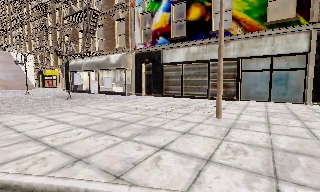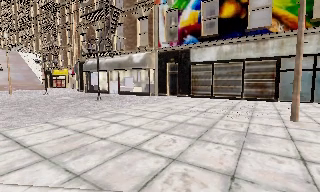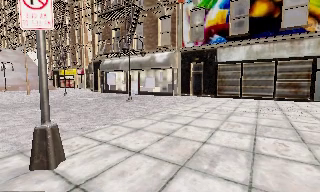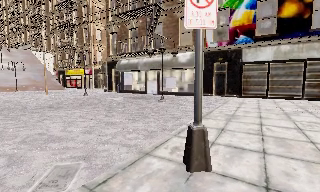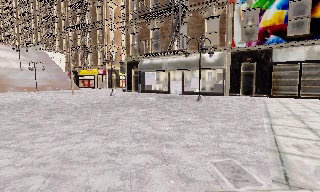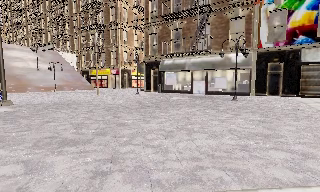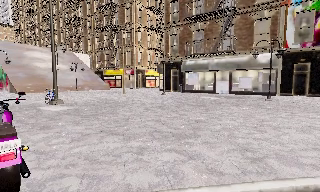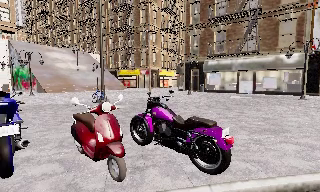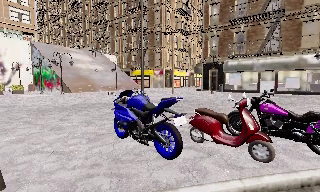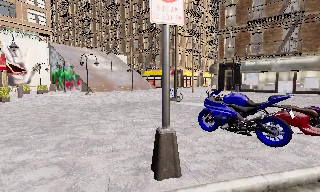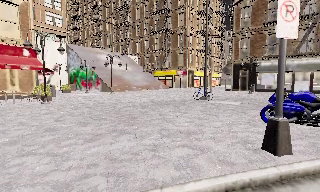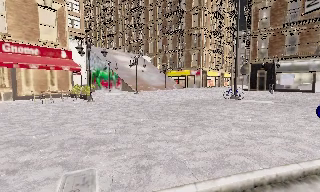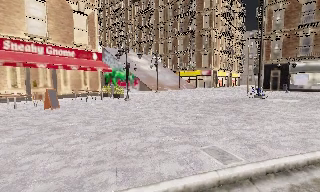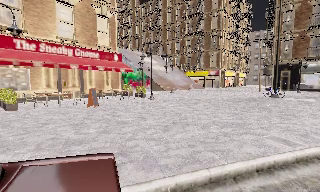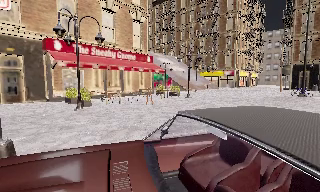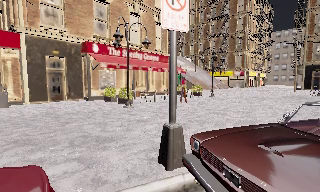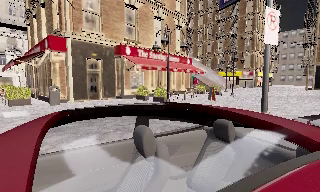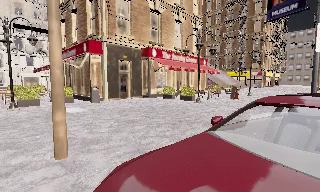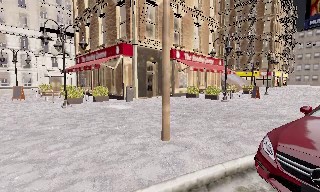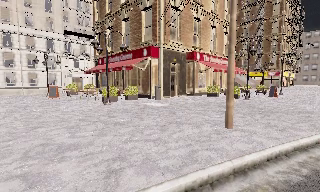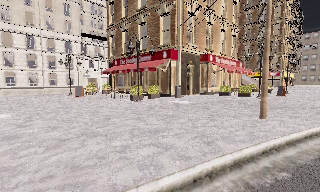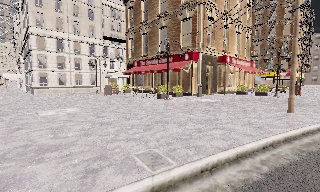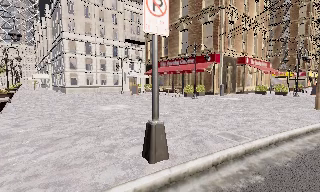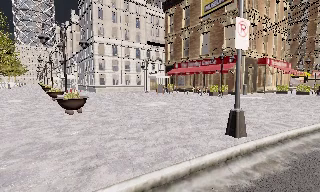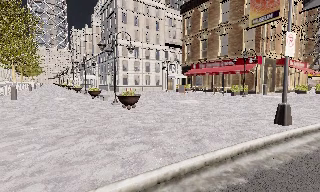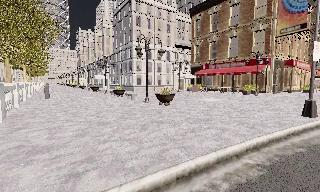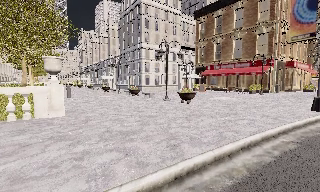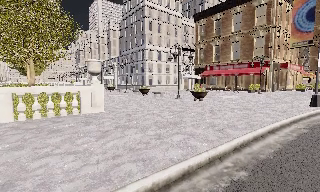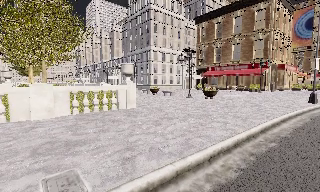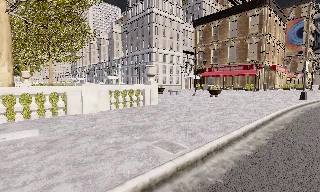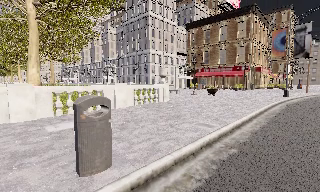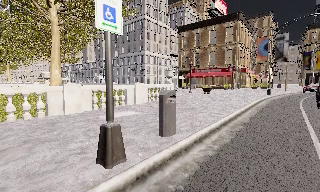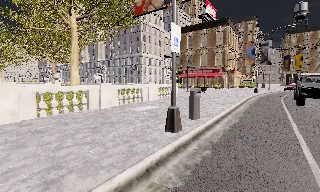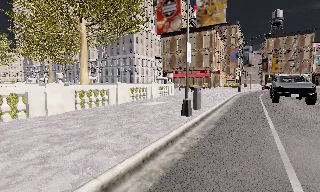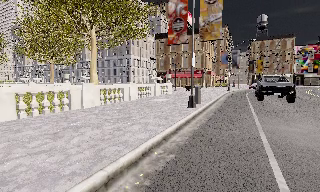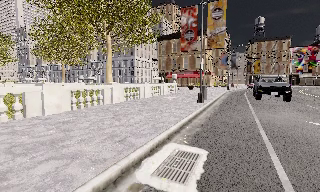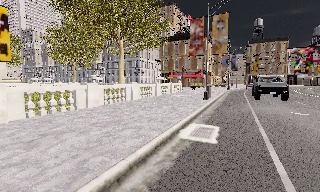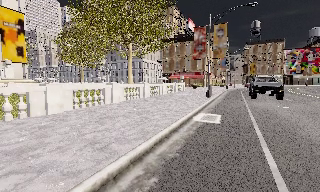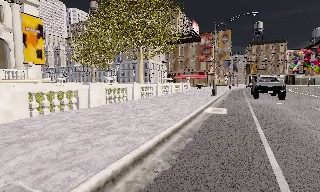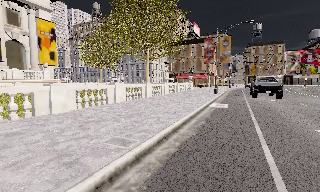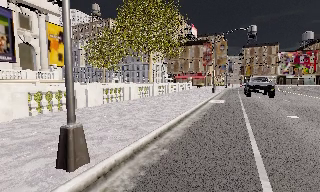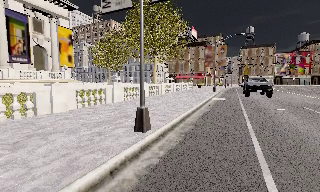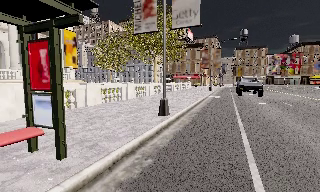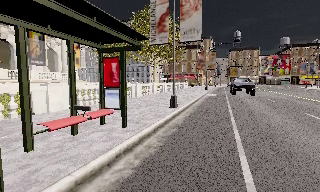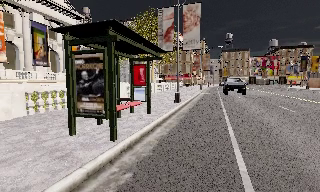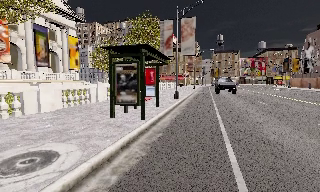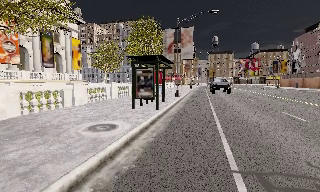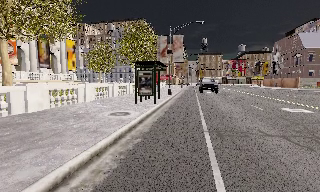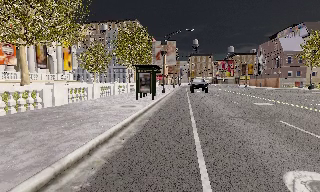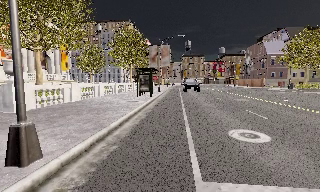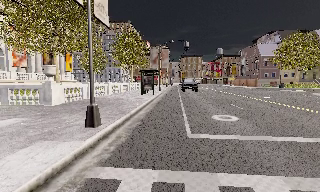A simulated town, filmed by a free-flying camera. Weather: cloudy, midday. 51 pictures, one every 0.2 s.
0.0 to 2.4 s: The camera travels to its left, about 30 m, so close, fixed things drift to the right.
2.4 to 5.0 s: The camera swings to its left by about 15 degrees, and the scene slides to the right. It travels to its left and backward, about 30 m, so close, fixed things drift to the right.
5.0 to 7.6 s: The camera pans to its right, which is clockwise from overhead, by about 30 degrees. It travels backward and to its left, about 30 m, so what stands in front gets smaller.
7.6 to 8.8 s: The camera travels backward and to its left, about 14 m, so what stands in front gets smaller.
8.8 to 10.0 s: The camera pans to its right, which is clockwise from overhead, by about 15 degrees. It travels backward, about 14 m, so what stands in front gets smaller.
The film runs forward here.
